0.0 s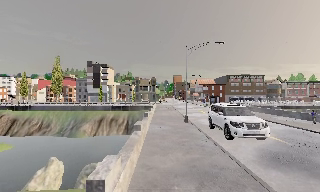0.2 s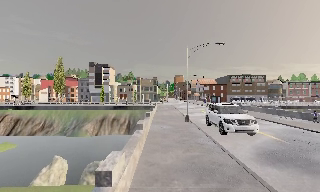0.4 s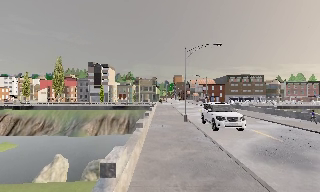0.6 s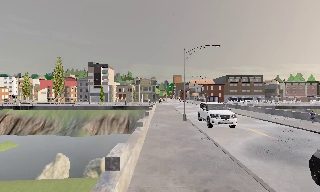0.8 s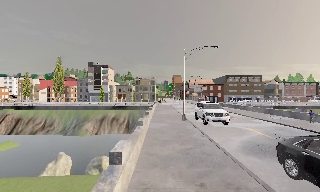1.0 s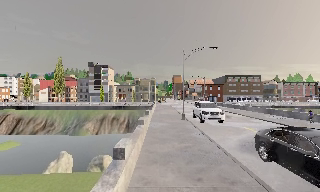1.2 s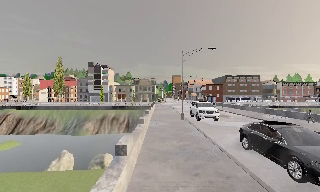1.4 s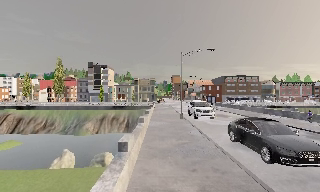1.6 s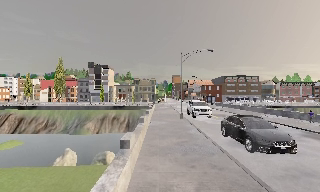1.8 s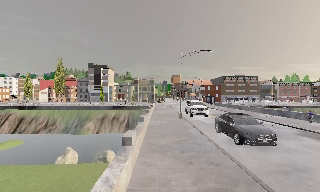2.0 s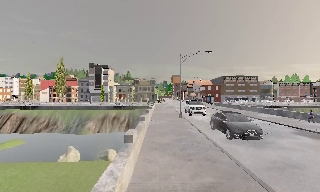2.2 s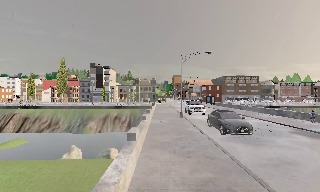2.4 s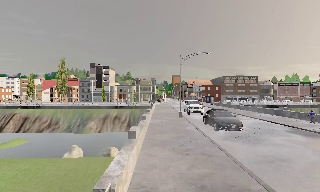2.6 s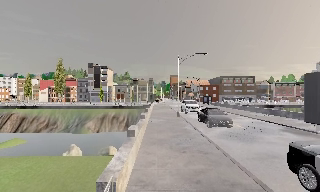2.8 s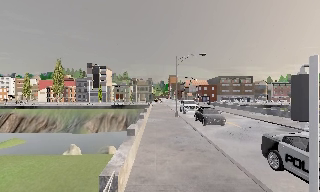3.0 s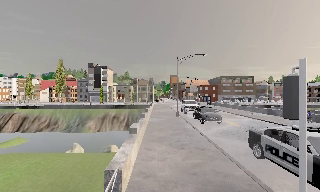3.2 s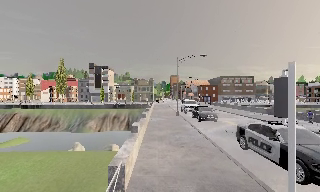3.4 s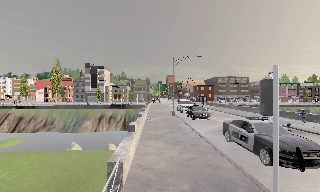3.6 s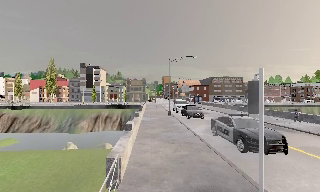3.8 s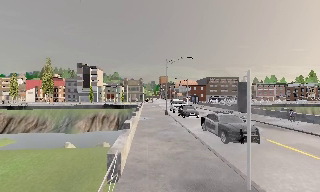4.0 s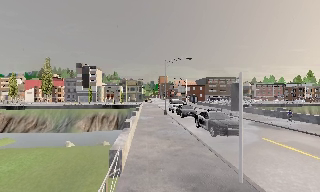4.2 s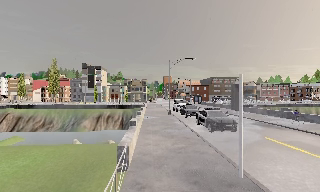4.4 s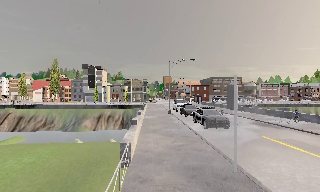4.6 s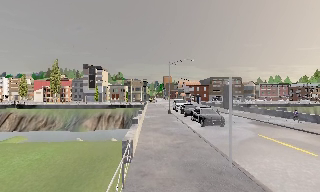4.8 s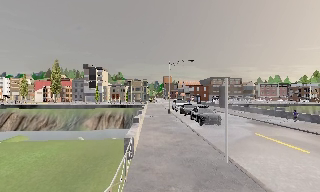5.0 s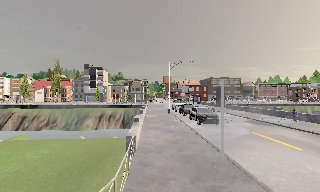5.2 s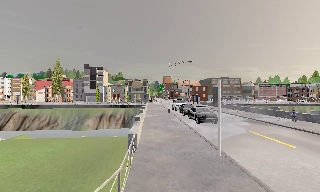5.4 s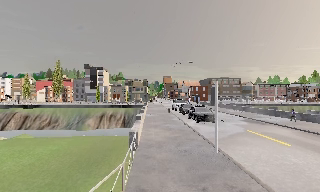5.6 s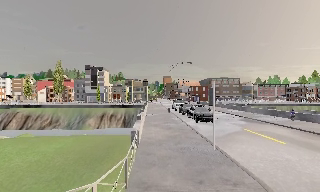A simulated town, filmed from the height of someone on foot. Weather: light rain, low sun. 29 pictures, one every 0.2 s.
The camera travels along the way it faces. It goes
backward.
0.0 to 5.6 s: The camera travels backward, about 9 m, so what stands in front gets smaller.
The film runs backward here.
